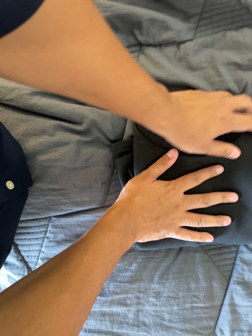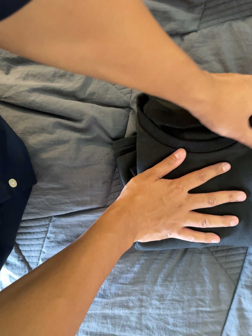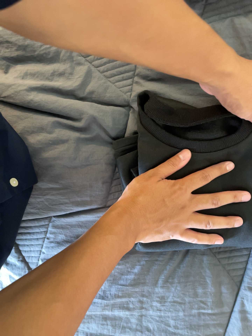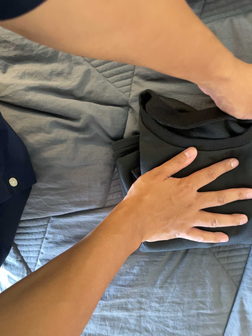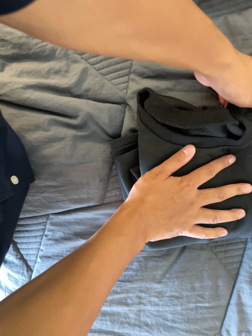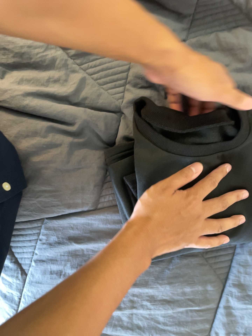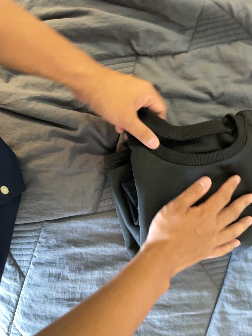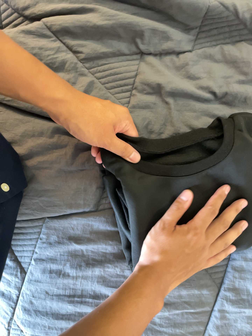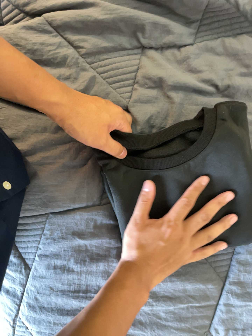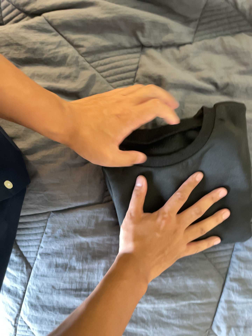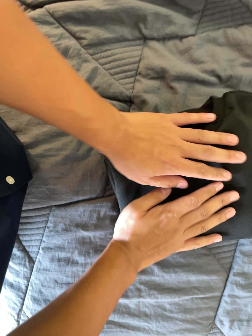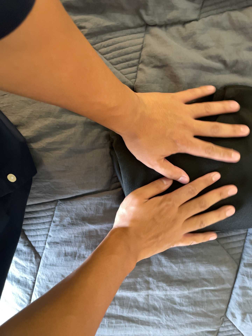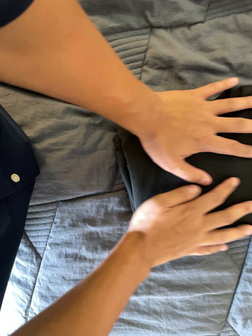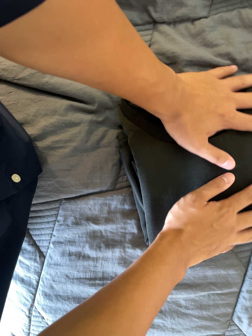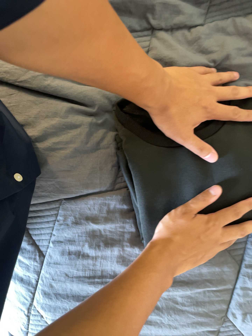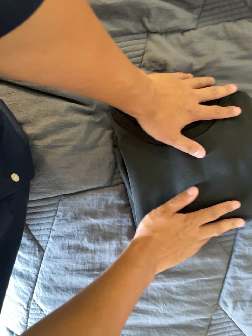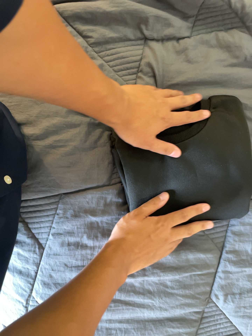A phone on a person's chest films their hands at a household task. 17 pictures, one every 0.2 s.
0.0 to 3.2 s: The camera travels to its left, about 9 cm.
The film runs forward here.
